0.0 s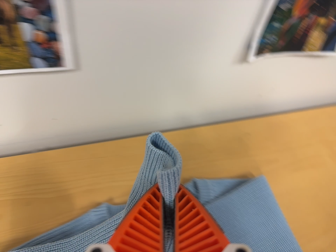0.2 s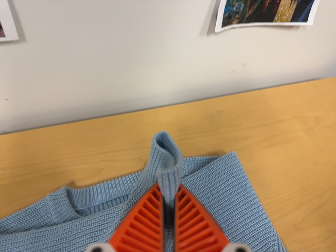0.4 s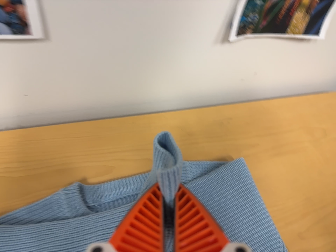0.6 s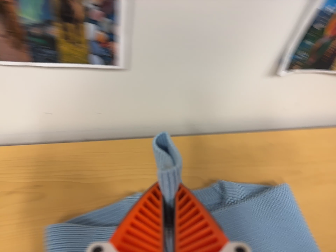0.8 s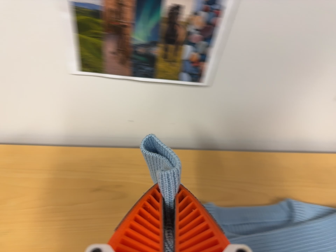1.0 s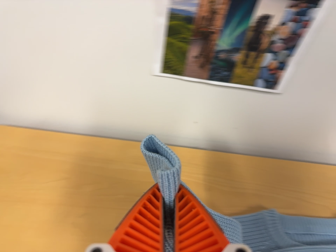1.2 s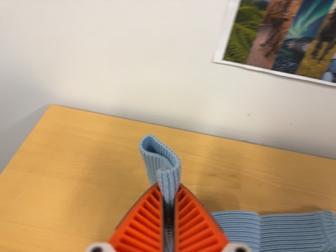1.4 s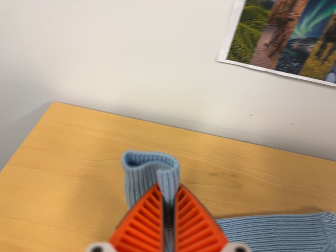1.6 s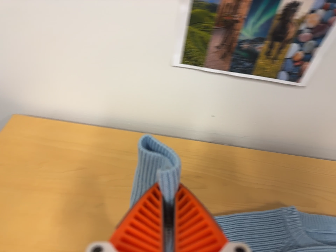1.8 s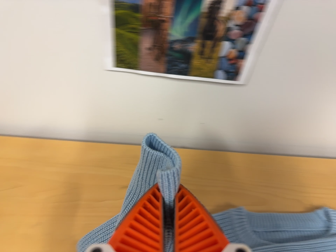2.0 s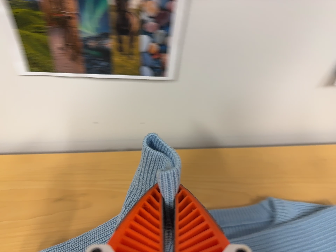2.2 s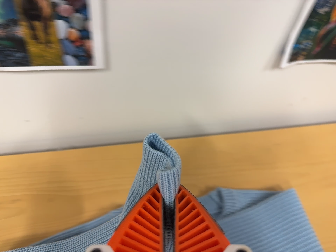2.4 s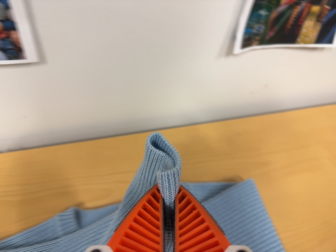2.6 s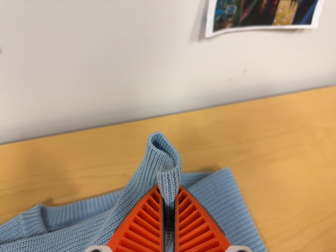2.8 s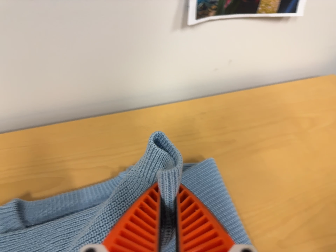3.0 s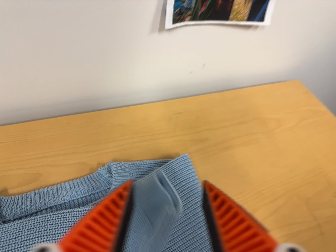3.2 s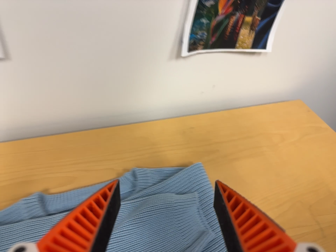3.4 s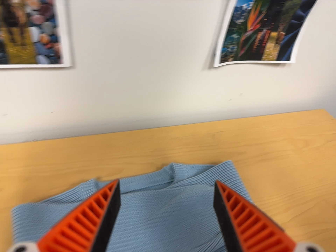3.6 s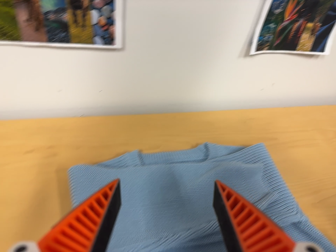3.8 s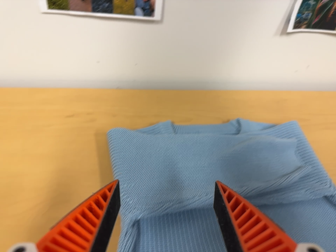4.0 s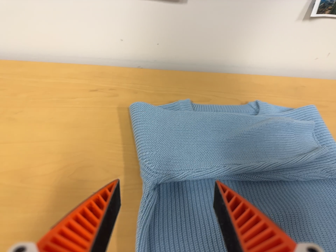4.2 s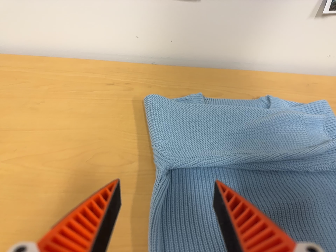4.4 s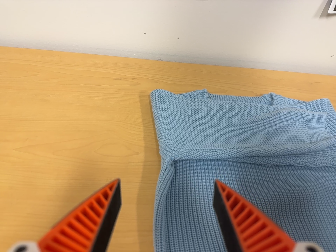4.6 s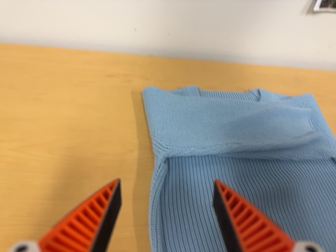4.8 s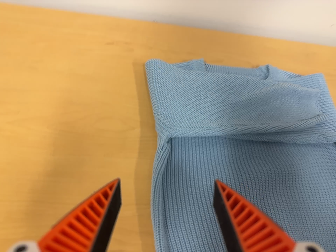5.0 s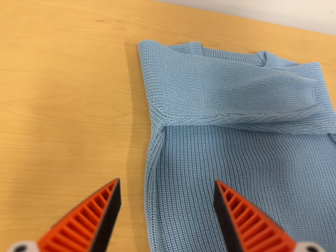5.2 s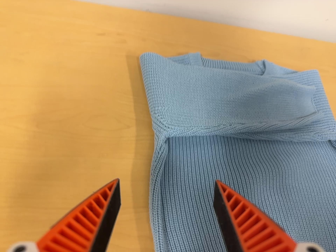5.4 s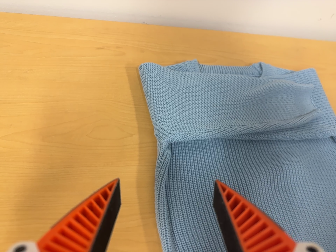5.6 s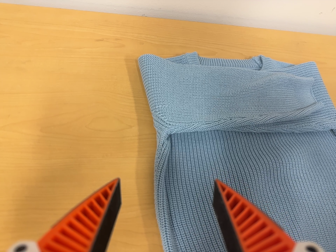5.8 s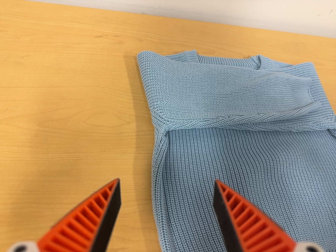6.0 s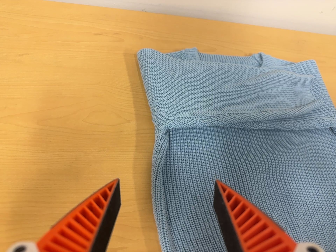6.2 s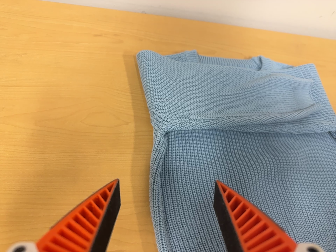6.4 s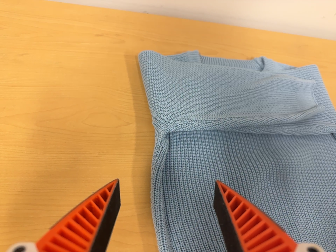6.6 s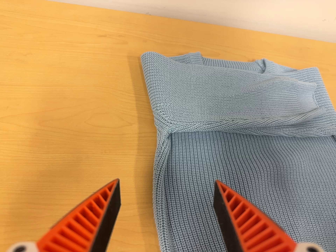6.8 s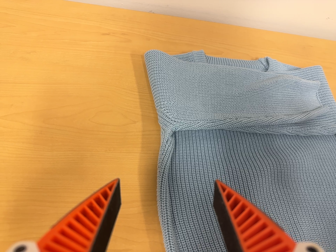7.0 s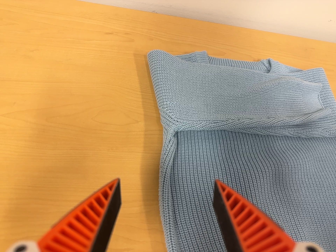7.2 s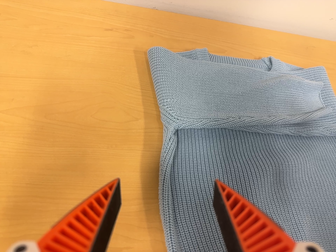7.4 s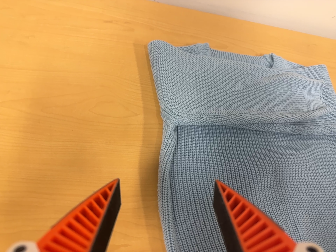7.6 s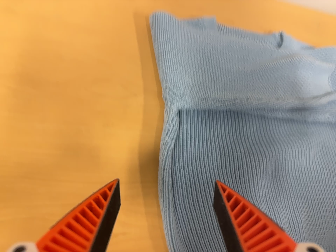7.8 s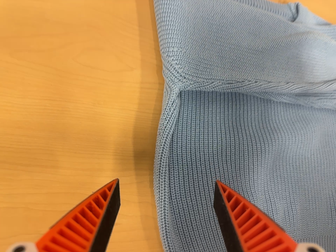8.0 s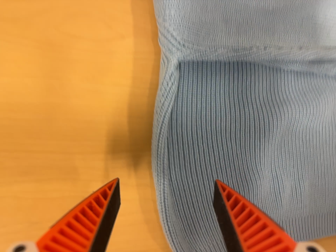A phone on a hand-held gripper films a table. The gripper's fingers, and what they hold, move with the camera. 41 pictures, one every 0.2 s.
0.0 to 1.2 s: The camera swings to its left by about 20 degrees, and the scene slides to the right. It travels to its left, about 26 cm, so close, fixed things drift to the right. It rolls about its line of sight by about 15 degrees, and the scene rotates clockwise.
1.2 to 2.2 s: The camera pans to its right by about 15 degrees. It travels to its right, about 24 cm, so close, fixed things drift to the left. It rolls about its line of sight by about 15 degrees, and the scene rotates counterclockwise.
2.2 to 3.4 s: The camera travels backward, toward the bottom of its view and to its right, about 12 cm, so what stands in front gets smaller.
3.4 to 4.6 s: The scene slides to the right, as the camera pans about 10 degrees to its left. It travels toward the bottom of its view, backward and to its left, about 20 cm, so close, fixed things drift upward. It rolls about its line of sight by about 10 degrees, and the scene rotates clockwise.
4.6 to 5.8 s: The camera's aim tips toward the bottom of its view by about 10 degrees, and the scene shifts upward.
5.8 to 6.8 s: The camera keeps its place and its aim.
6.8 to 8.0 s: The camera travels forward and toward the top of its view, about 12 cm, so what stands in front looms larger. Its aim tips toward the bottom of its view by about 25 degrees, and the scene shifts upward.
The film runs forward here.
